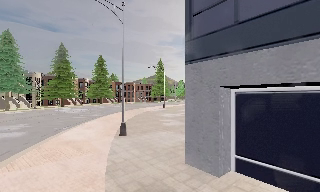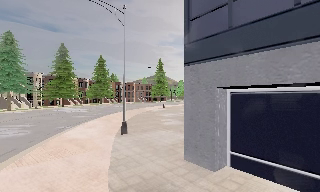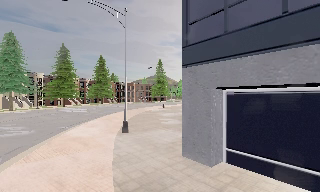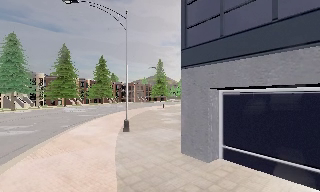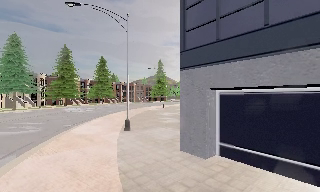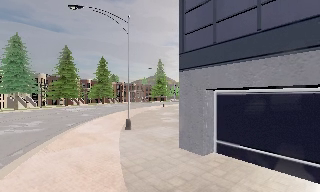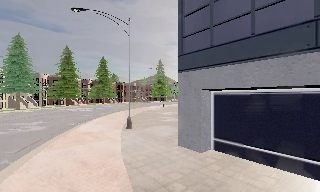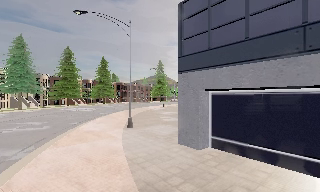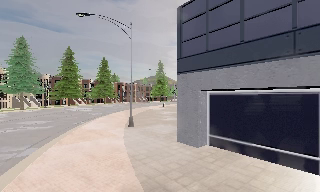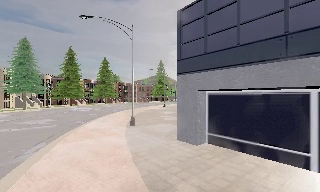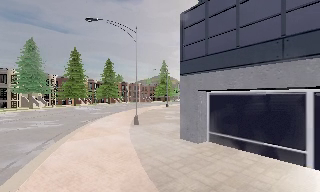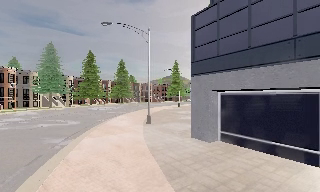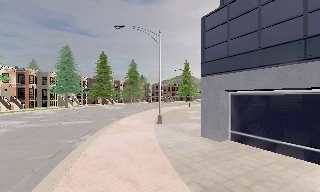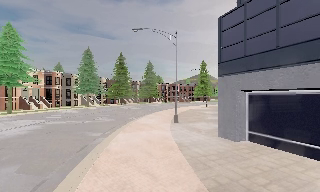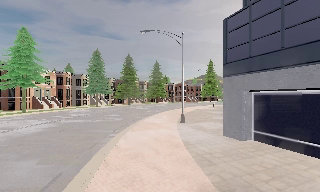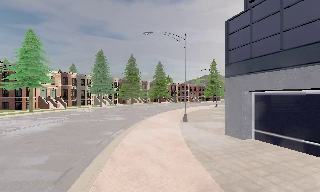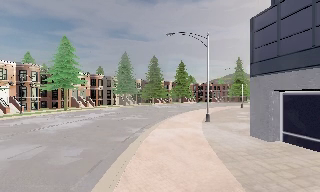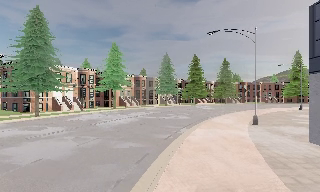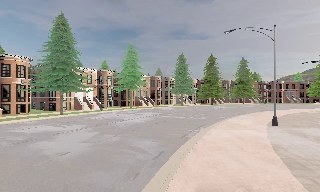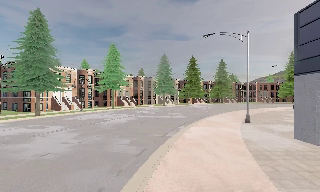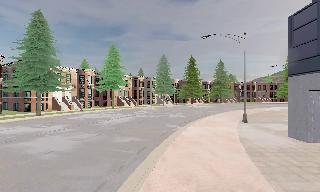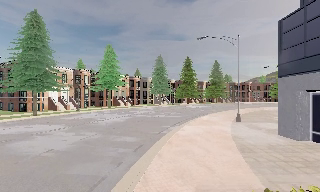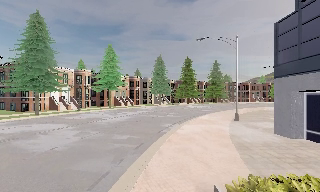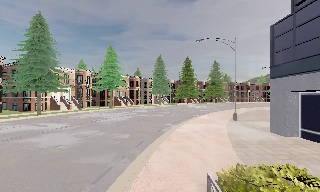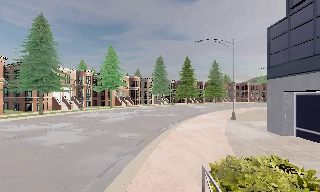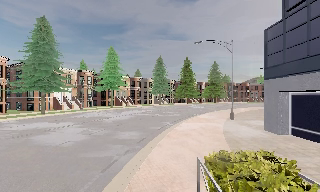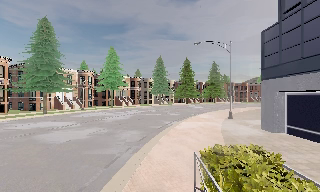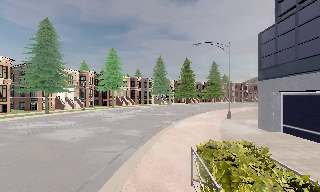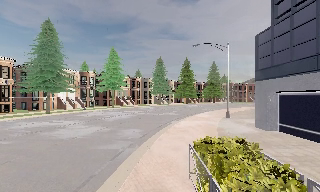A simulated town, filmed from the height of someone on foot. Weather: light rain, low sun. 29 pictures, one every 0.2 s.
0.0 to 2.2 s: The camera travels backward, about 3.5 m, so what stands in front gets smaller.
2.2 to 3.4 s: The scene slides to the right, as the camera pans about 35 degrees to its left. It travels backward, about 2 m.
3.4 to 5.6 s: The camera travels backward, about 3.5 m, so what stands in front gets smaller.
The film runs backward here.
